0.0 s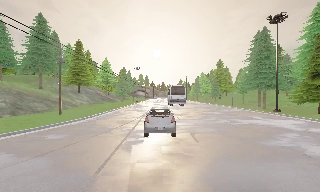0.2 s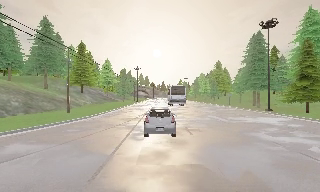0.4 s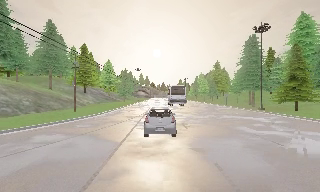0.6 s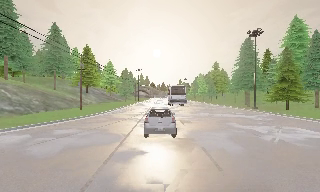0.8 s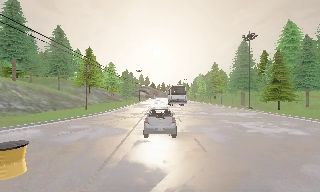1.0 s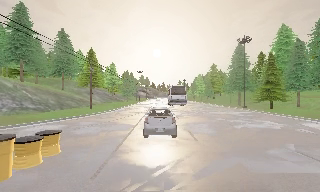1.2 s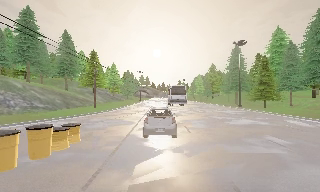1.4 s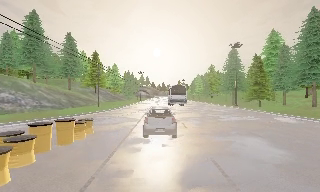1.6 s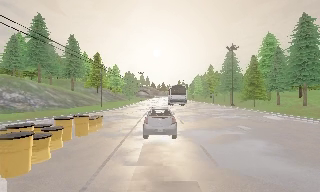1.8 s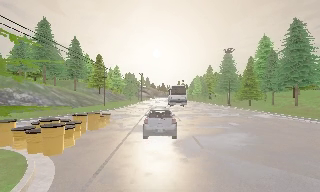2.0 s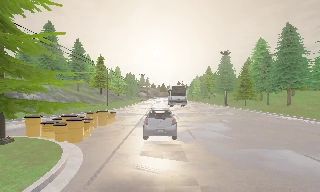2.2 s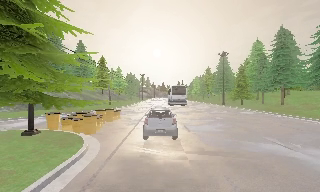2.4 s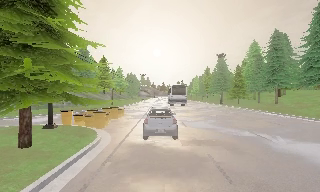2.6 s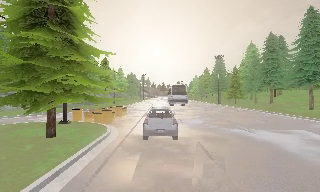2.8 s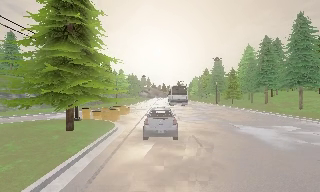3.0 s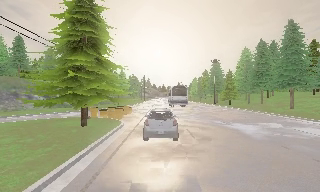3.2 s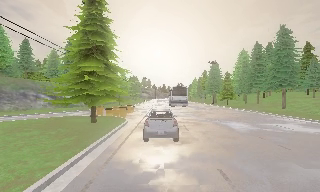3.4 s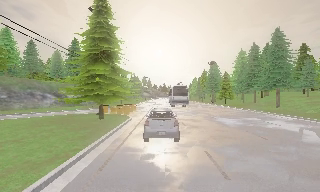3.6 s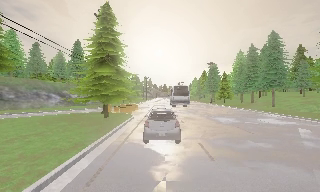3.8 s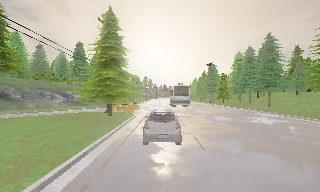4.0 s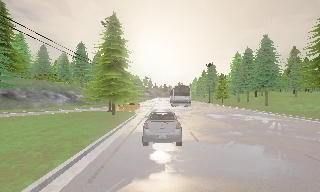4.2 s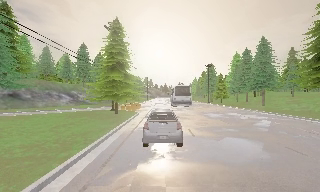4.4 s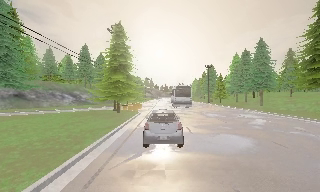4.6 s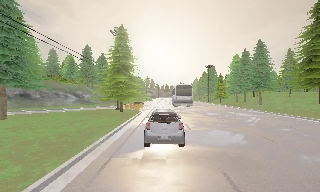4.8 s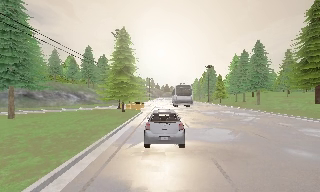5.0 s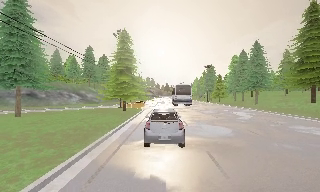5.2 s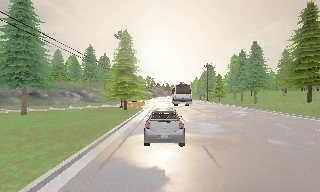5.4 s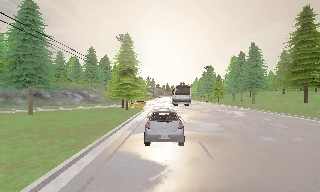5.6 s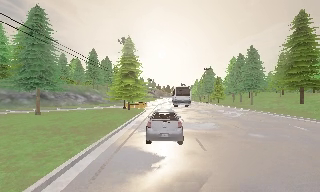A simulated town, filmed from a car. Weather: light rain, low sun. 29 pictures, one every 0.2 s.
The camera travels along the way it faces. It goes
backward.
0.0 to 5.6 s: The camera travels backward, about 35 m, so what stands in front gets smaller. It loses speed.
The film runs backward here.
